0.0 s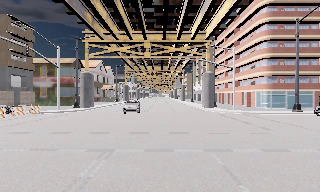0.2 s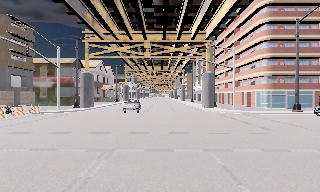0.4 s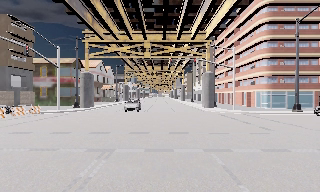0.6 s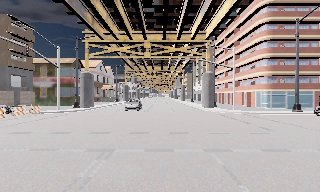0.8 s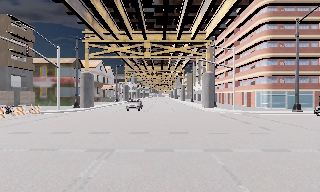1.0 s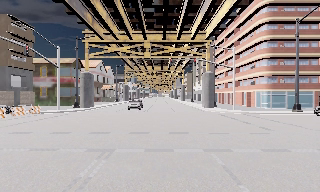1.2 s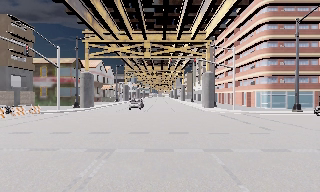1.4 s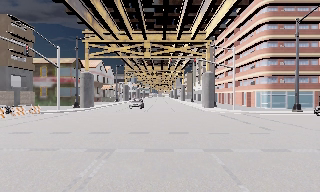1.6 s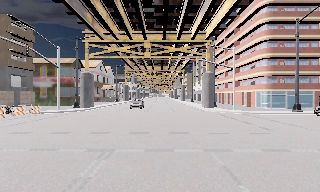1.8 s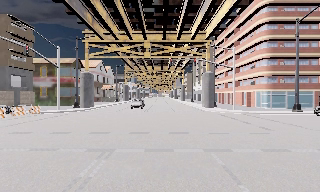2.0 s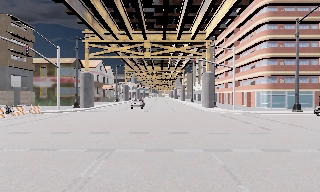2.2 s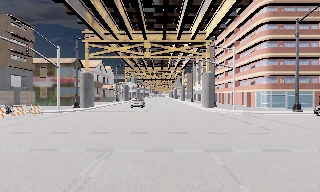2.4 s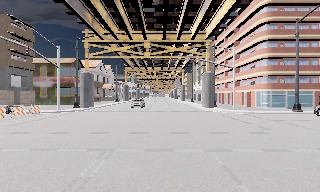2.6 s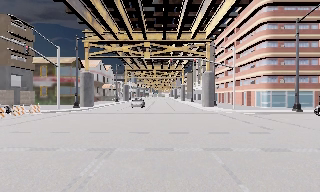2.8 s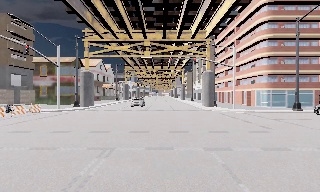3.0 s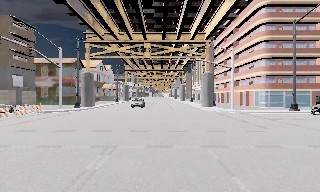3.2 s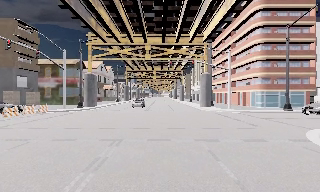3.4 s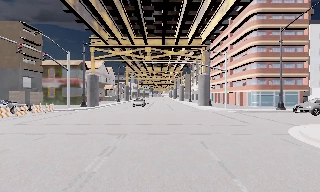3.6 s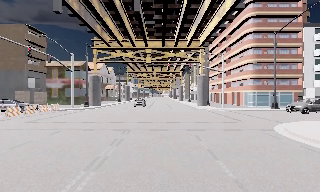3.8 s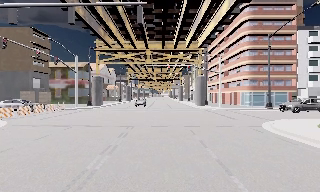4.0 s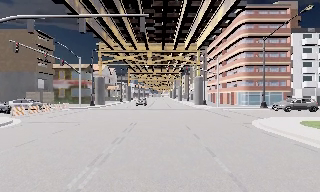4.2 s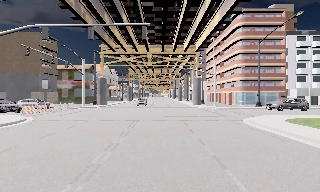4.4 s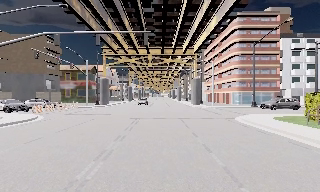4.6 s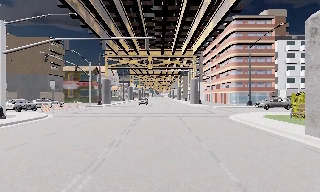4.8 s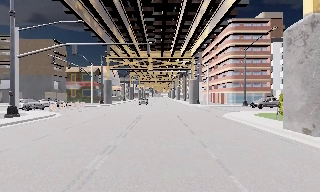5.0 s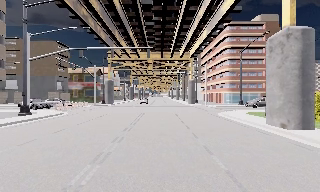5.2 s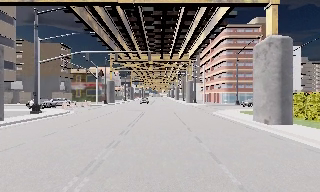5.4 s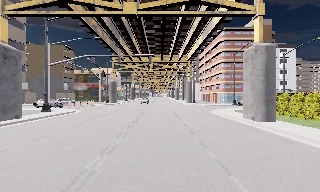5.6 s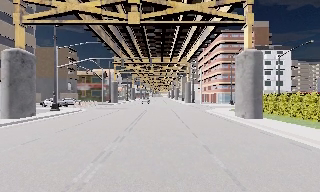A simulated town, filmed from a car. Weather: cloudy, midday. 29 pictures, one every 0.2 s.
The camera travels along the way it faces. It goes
backward.
0.0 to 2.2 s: The camera keeps its place and its aim.
2.2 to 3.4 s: The camera travels backward, about 2.5 m, so what stands in front gets smaller. It gains speed.
3.4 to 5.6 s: The camera travels backward, about 14 m, so what stands in front gets smaller.
The film runs backward here.
